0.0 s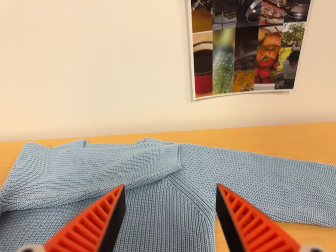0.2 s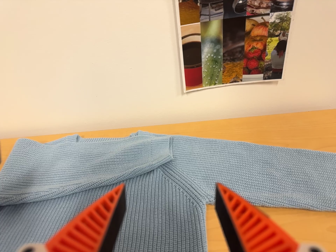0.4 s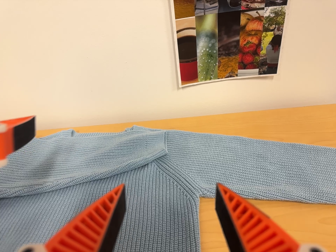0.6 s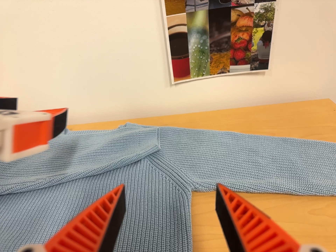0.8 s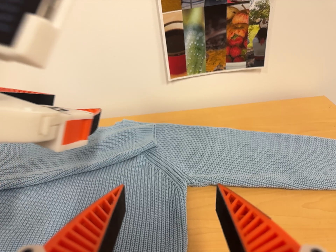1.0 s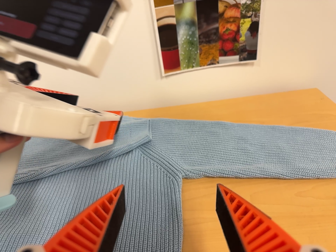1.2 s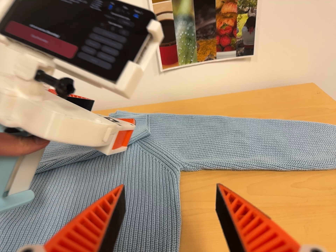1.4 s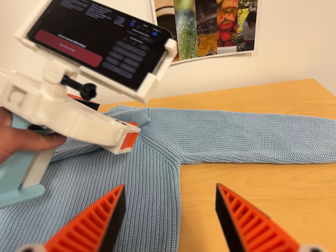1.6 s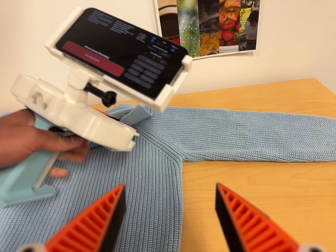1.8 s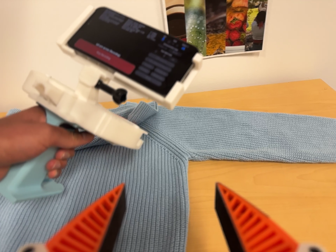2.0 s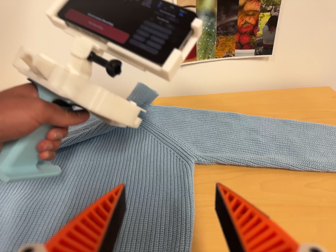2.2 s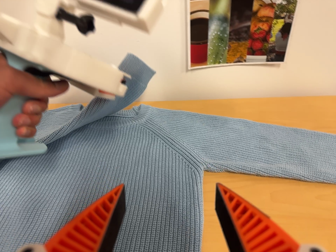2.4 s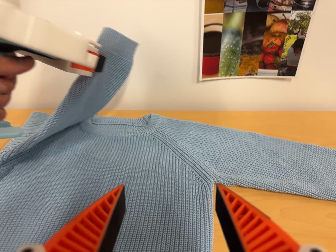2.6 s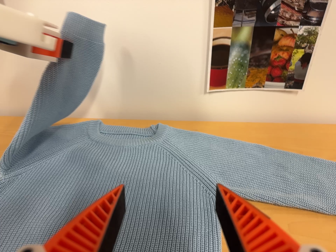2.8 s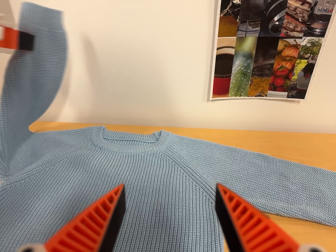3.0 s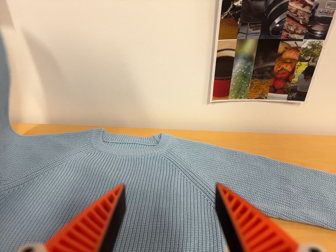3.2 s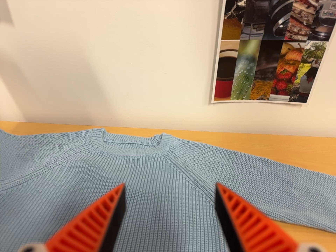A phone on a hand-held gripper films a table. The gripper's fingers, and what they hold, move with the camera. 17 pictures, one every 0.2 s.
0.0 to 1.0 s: The camera travels toward the bottom of its view, about 6 cm, so close, fixed things drift upward.
1.0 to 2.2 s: The camera shifts only a little, or ends up much as it began.
2.2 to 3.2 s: The camera travels to its left and toward the top of its view, about 6 cm, so close, fixed things drift to the right.
The film runs backward here.
